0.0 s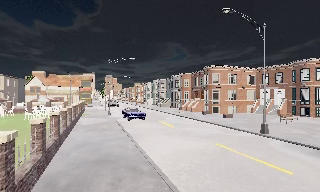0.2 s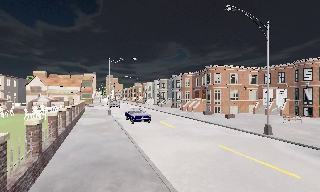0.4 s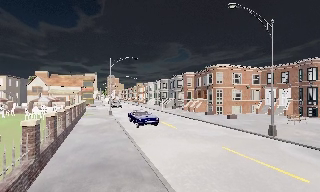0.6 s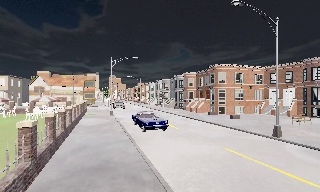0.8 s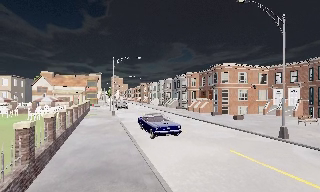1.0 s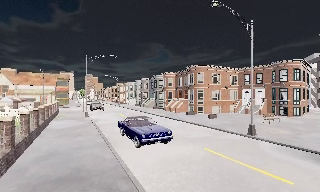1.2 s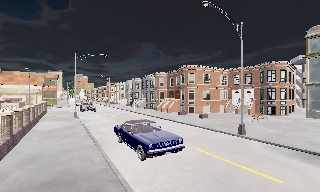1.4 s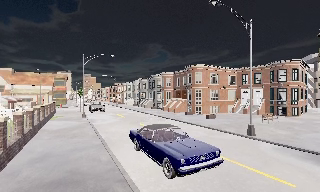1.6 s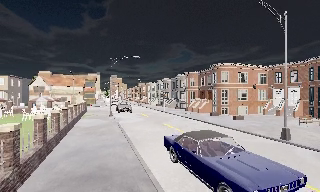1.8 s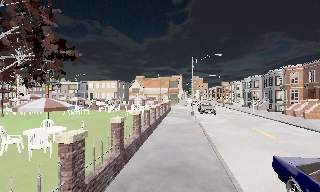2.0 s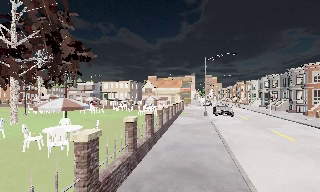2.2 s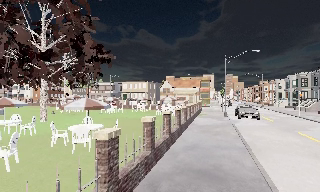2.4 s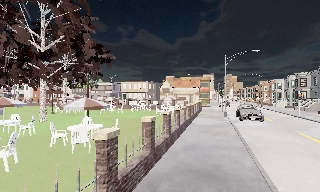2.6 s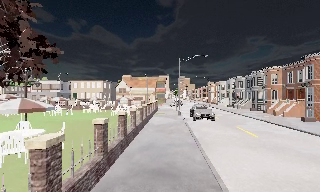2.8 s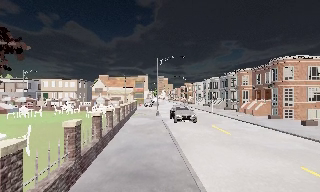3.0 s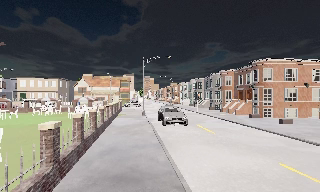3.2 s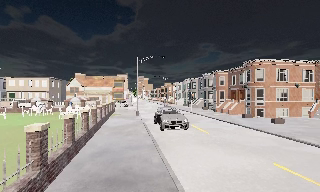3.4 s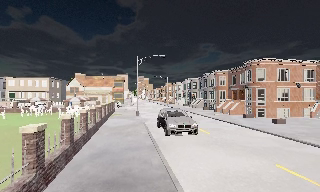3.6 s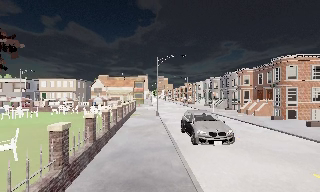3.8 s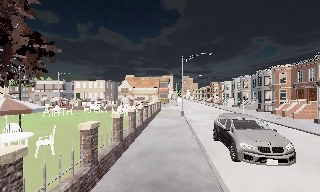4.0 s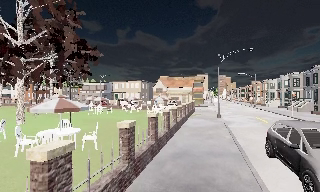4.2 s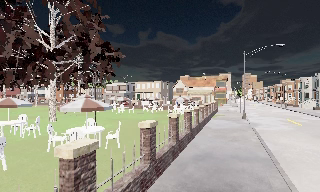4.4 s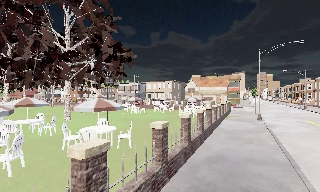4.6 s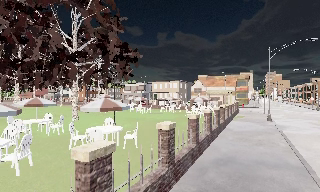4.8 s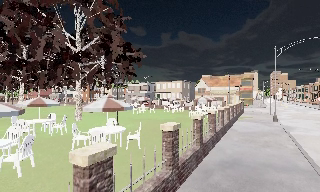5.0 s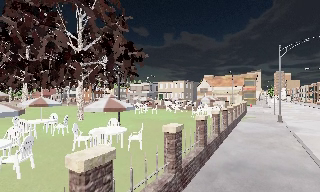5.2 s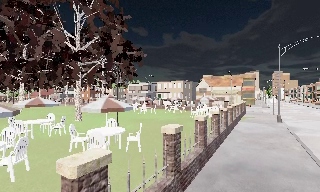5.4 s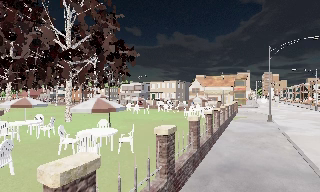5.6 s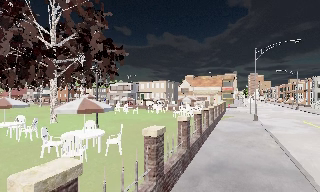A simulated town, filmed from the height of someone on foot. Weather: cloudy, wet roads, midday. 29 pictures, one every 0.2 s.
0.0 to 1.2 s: The camera travels forward, about 1 m, so what stands in front looms larger.
1.2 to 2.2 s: The camera swings to its left by about 50 degrees, and the scene slides to the right.
2.2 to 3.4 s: The camera swings to its right by about 30 degrees, and the scene slides to the left. It travels forward, about 0.5 m, so what stands in front looms larger.
3.4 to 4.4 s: The camera swings to its left by about 40 degrees, and the scene slides to the right. It travels forward, about 0.5 m.
4.4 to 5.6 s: The camera travels forward, about 1 m, so what stands in front looms larger.
The film runs forward here.
